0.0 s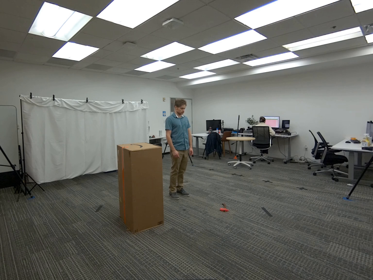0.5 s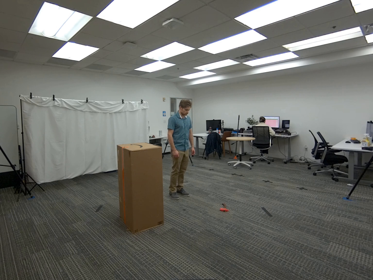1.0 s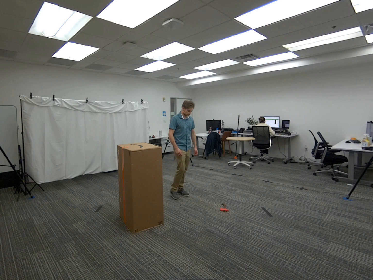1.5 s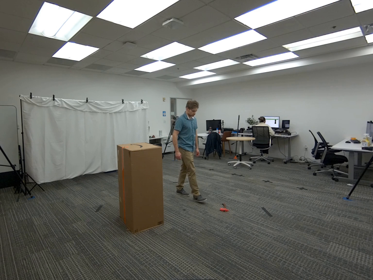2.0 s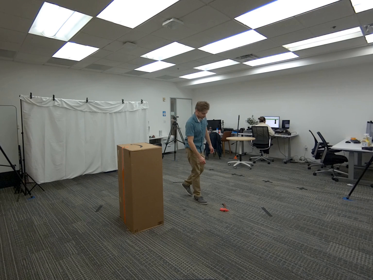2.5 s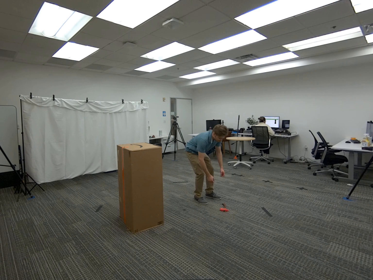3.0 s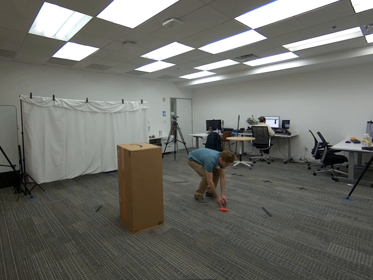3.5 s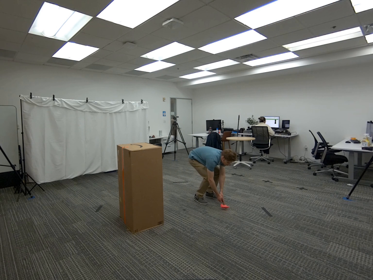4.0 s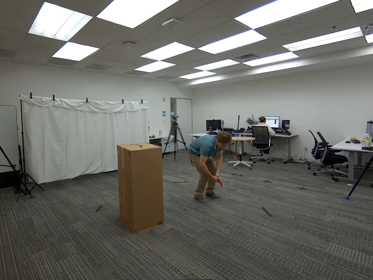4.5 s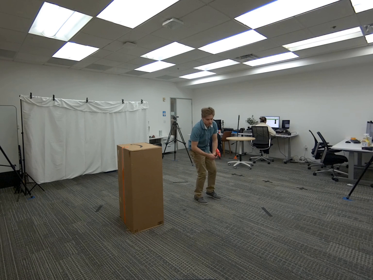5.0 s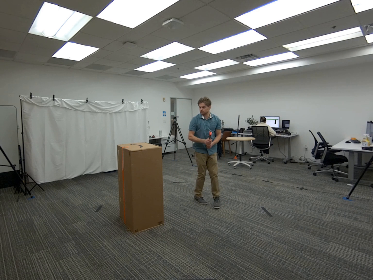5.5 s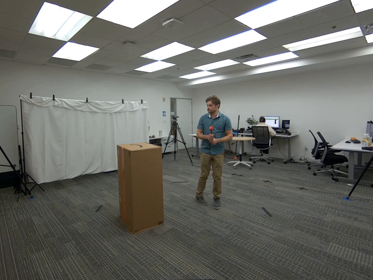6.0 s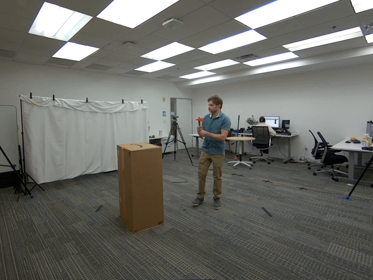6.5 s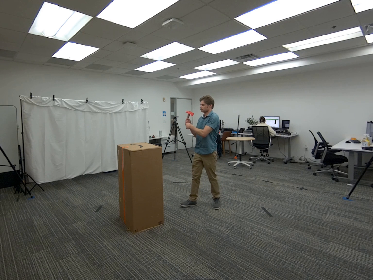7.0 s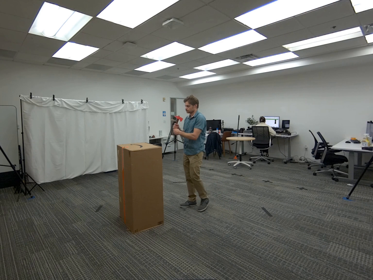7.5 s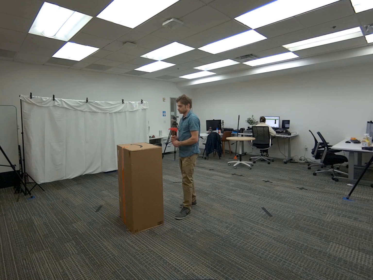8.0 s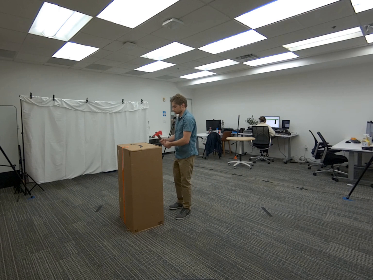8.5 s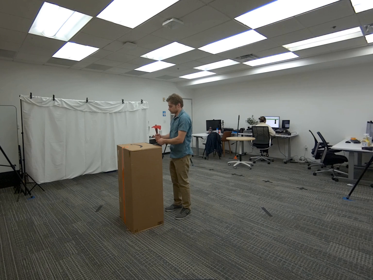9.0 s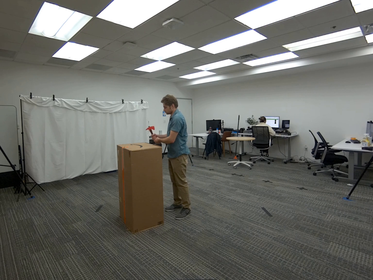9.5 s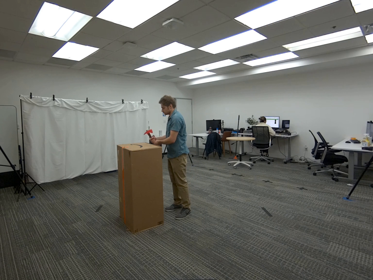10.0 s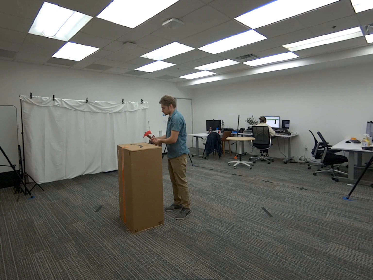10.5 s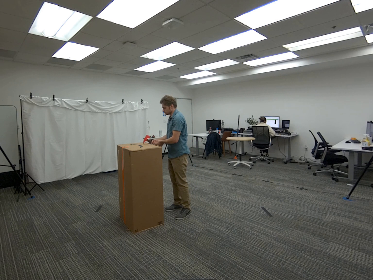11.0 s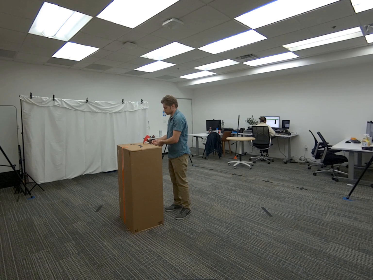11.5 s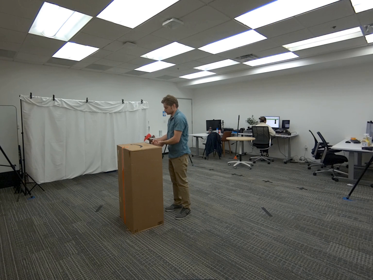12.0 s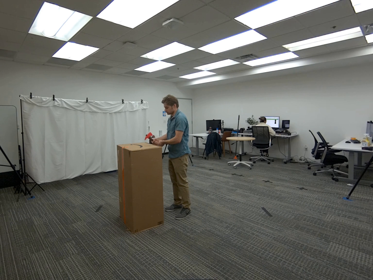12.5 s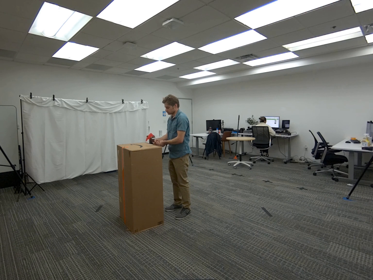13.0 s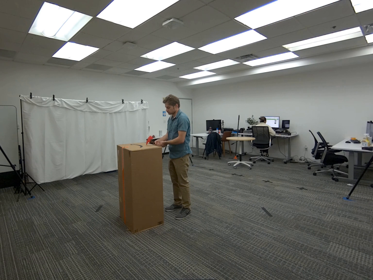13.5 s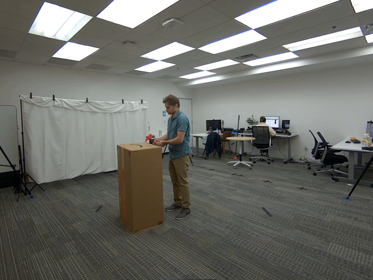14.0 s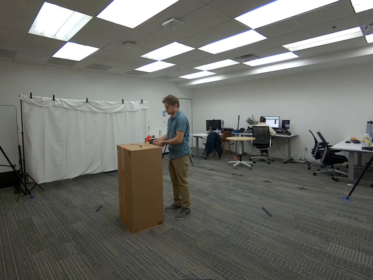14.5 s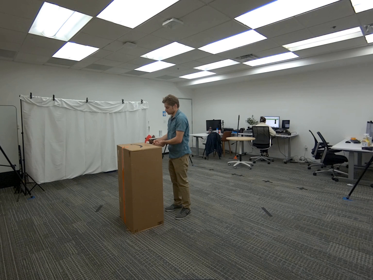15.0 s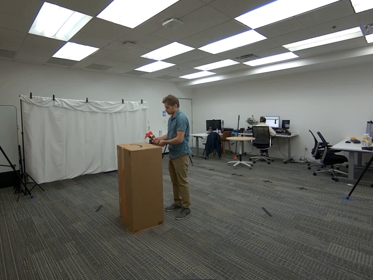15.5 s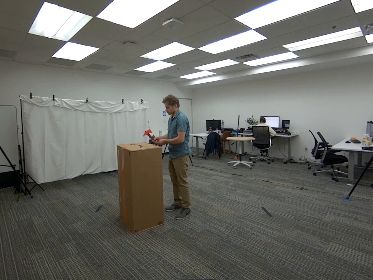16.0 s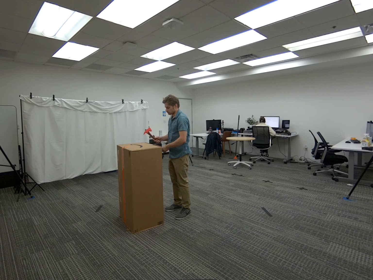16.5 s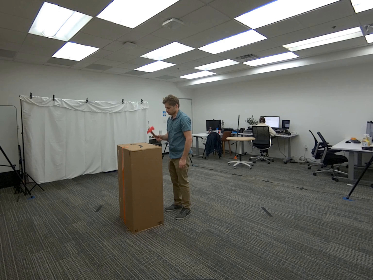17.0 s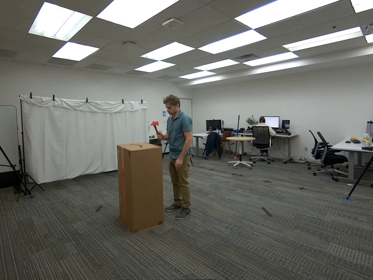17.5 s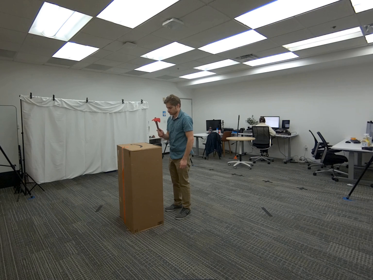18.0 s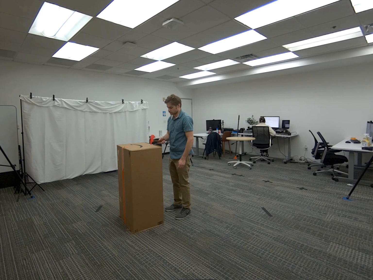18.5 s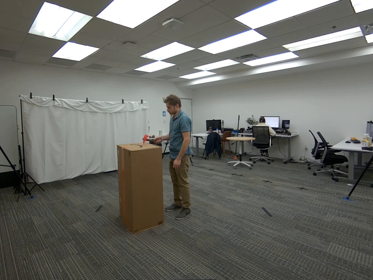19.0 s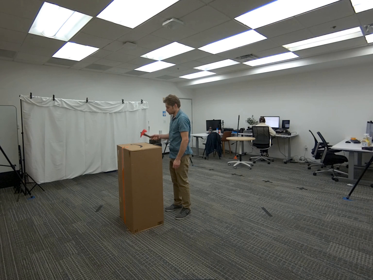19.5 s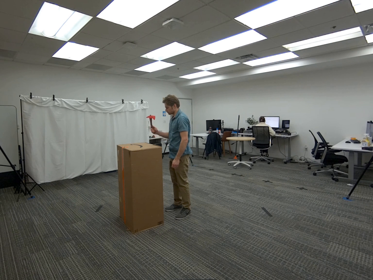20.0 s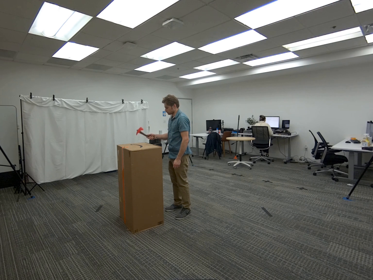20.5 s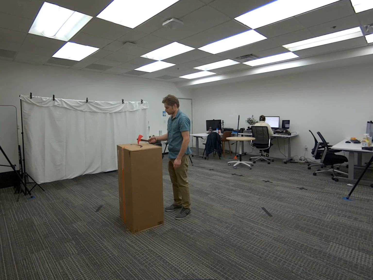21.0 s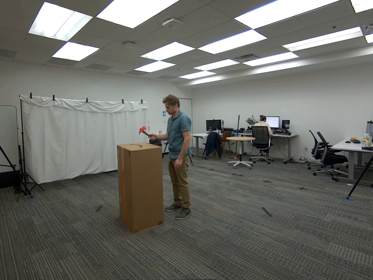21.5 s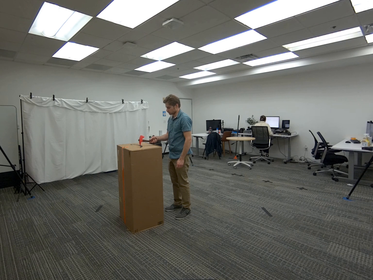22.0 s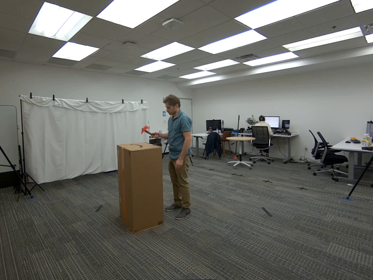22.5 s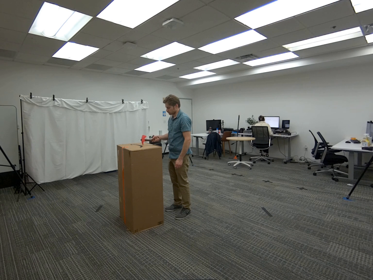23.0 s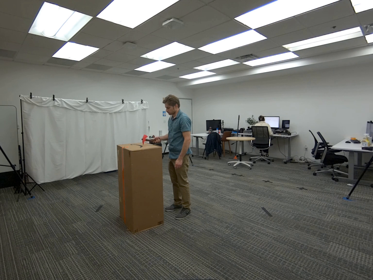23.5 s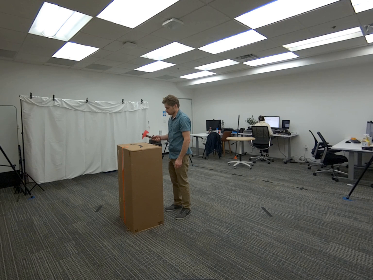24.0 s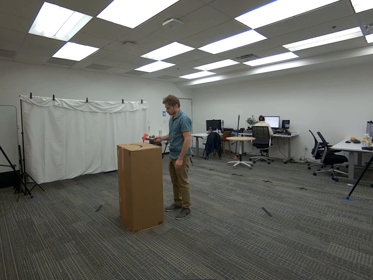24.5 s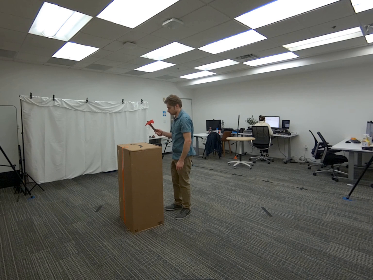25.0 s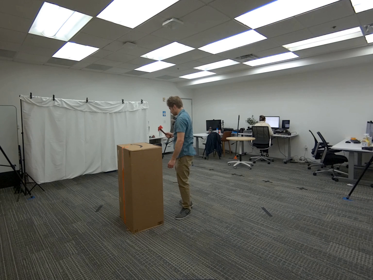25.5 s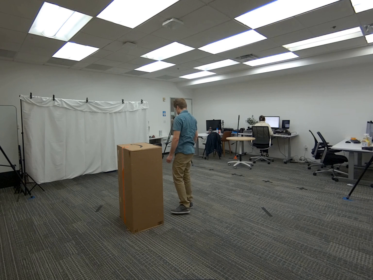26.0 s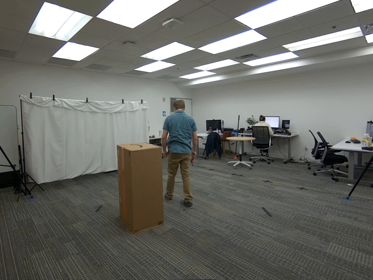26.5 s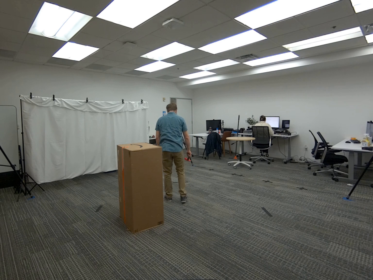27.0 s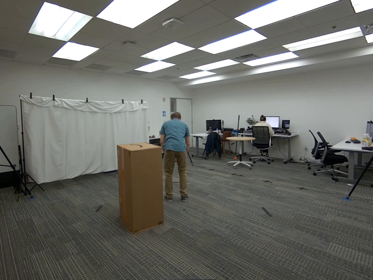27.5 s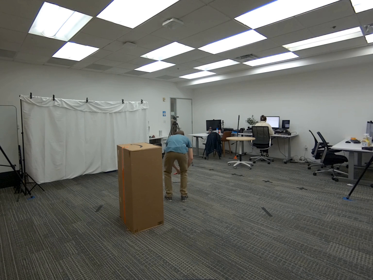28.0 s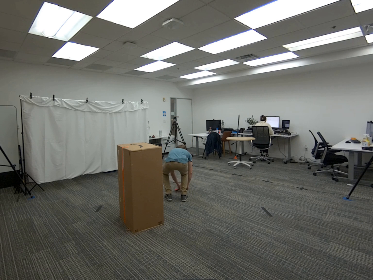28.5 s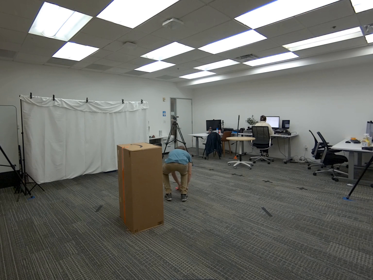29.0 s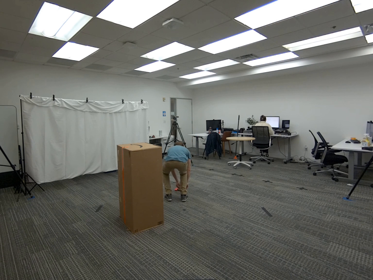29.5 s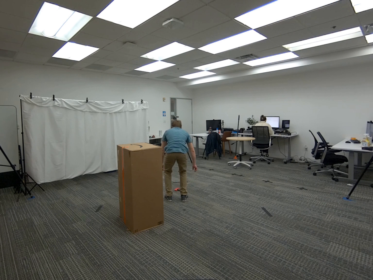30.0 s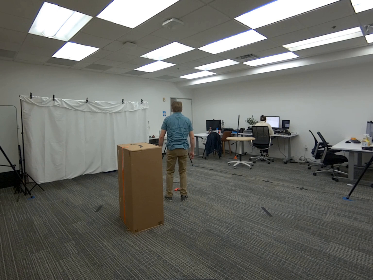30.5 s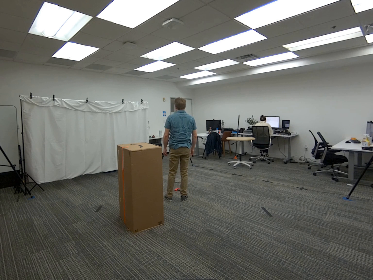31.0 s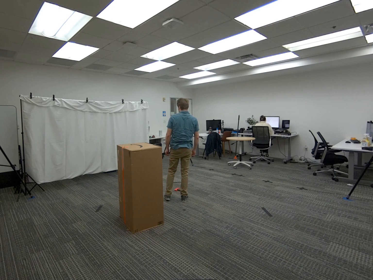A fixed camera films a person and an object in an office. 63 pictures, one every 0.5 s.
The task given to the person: Pick up the hatchet from the ground and use the pointy back side to lightly tap the top of the giant cardboard box as if hammering. Once done, place the hatchet back on the ground.
